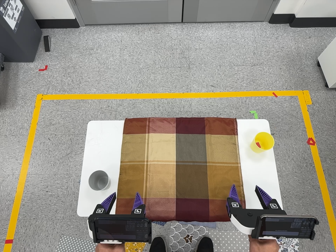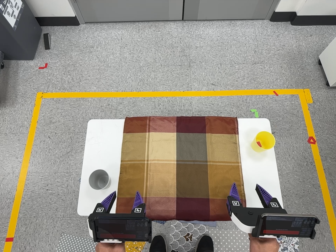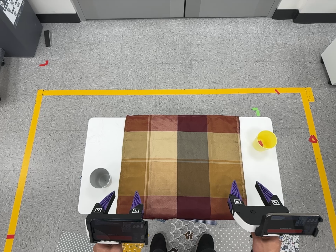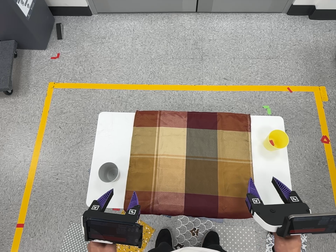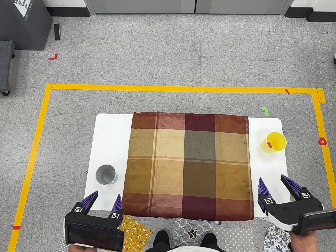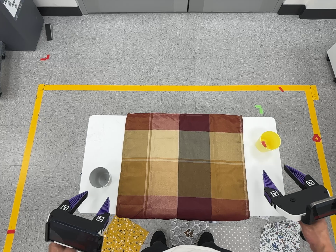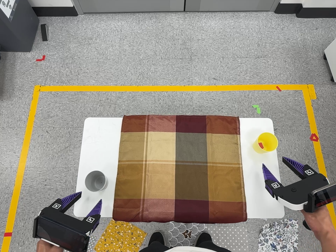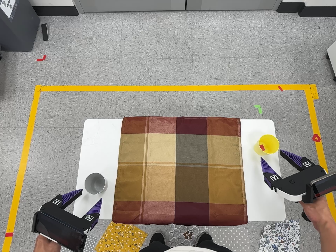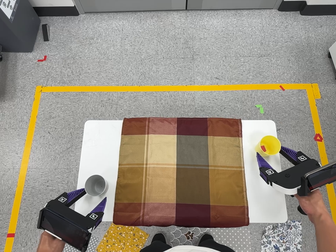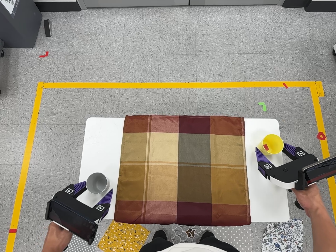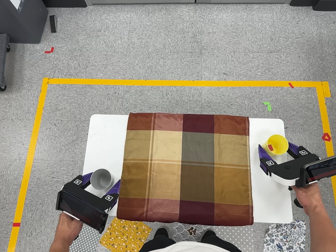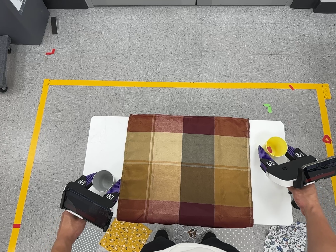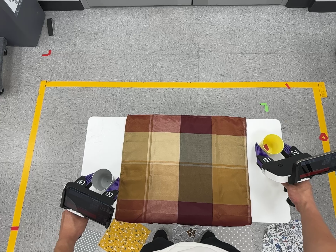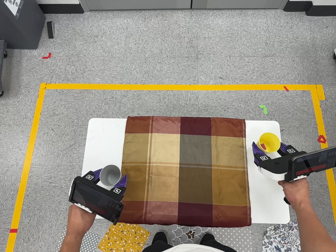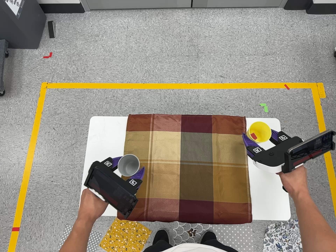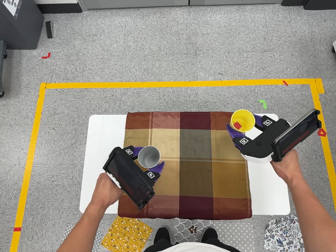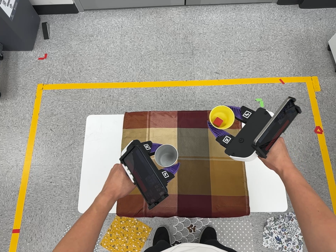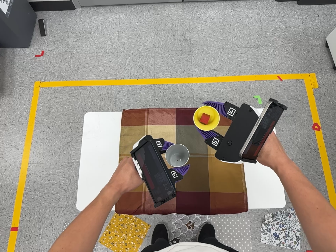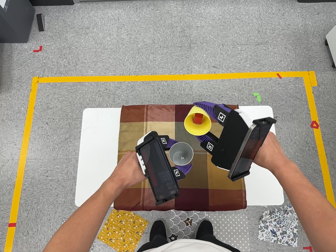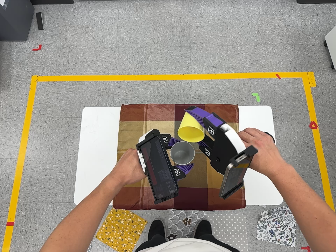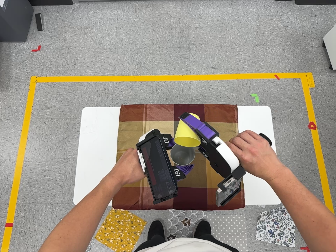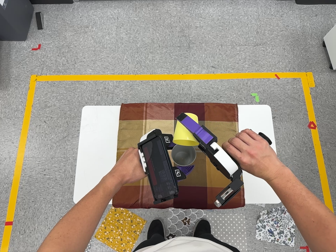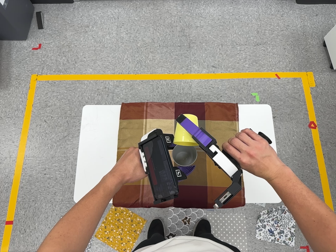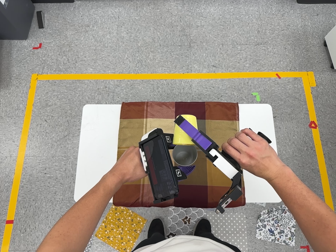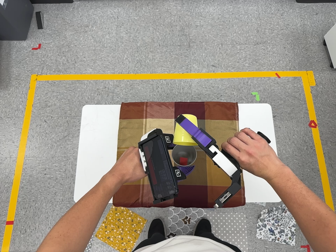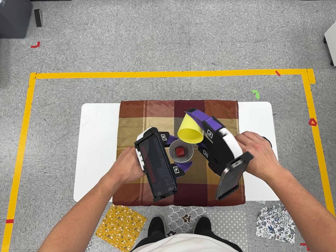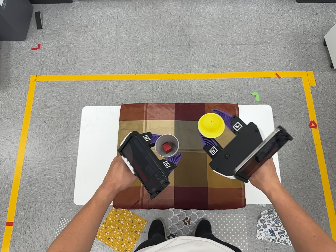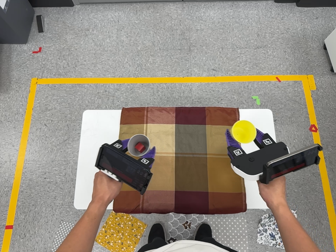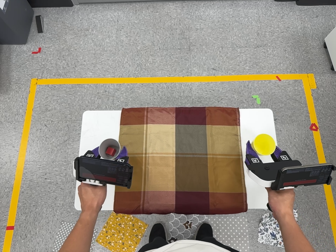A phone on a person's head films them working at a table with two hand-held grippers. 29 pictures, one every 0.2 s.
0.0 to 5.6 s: The camera travels toward the top of its view and forward, about 6 cm.
The film runs forward here.
